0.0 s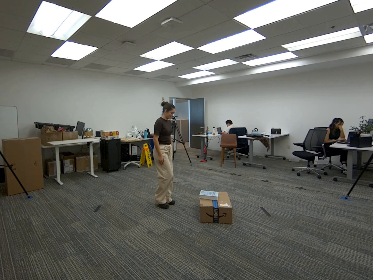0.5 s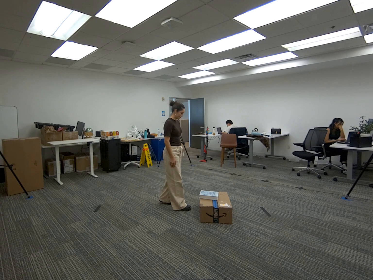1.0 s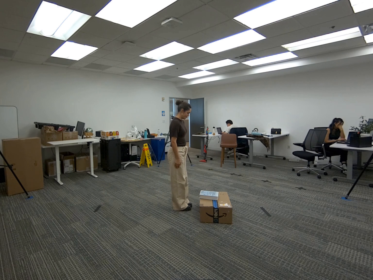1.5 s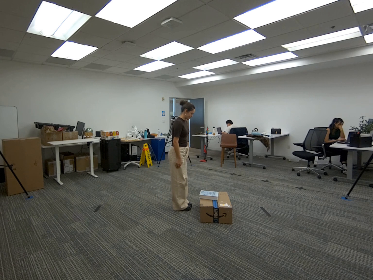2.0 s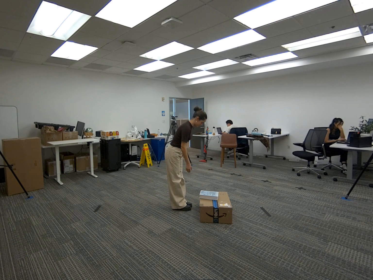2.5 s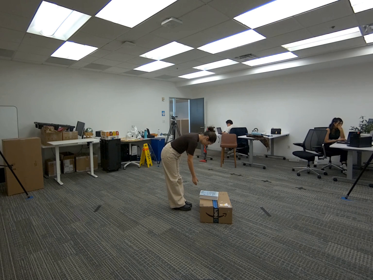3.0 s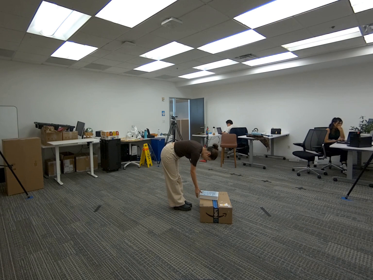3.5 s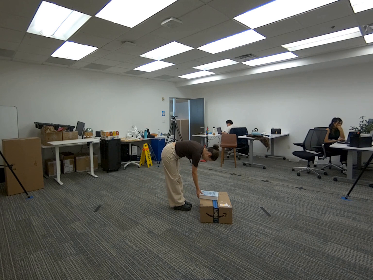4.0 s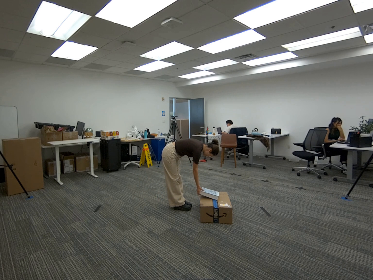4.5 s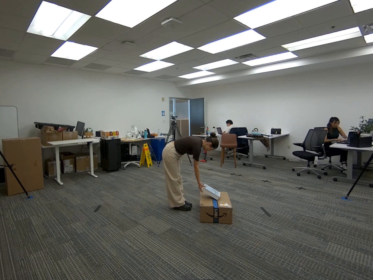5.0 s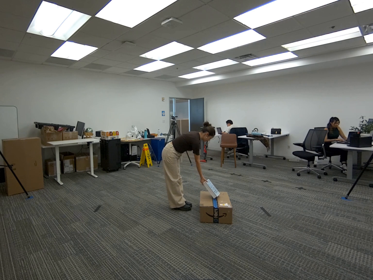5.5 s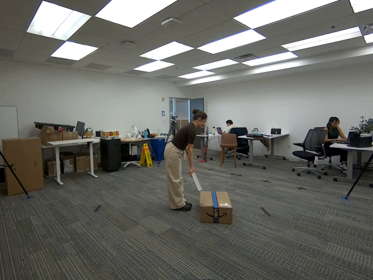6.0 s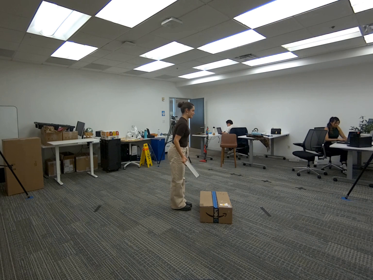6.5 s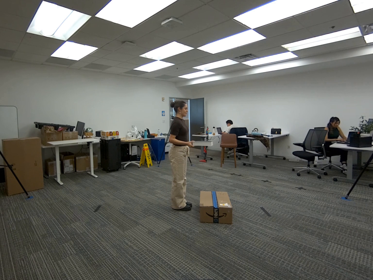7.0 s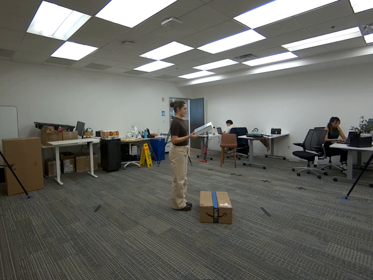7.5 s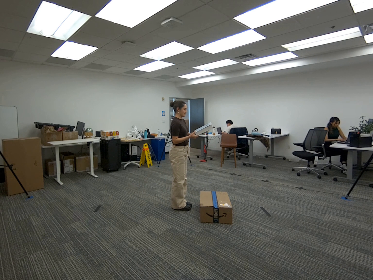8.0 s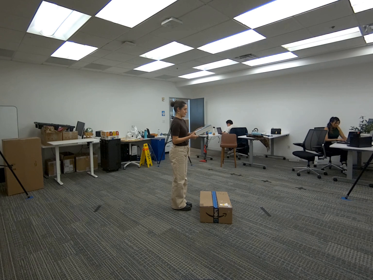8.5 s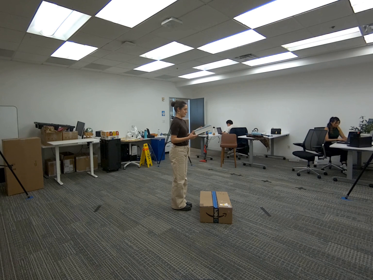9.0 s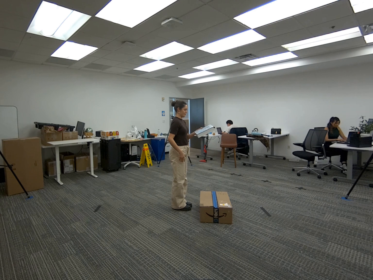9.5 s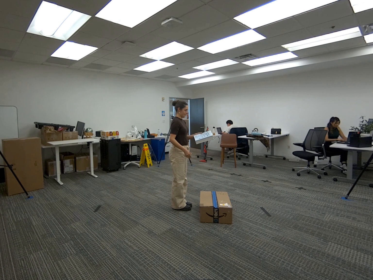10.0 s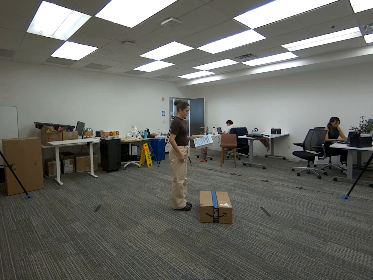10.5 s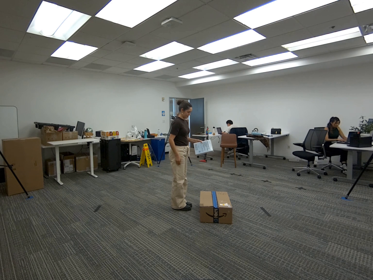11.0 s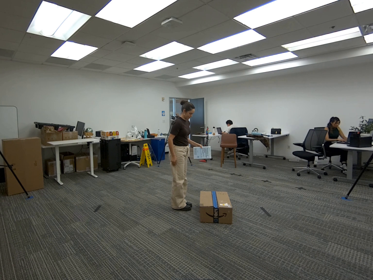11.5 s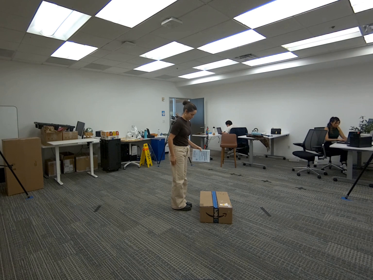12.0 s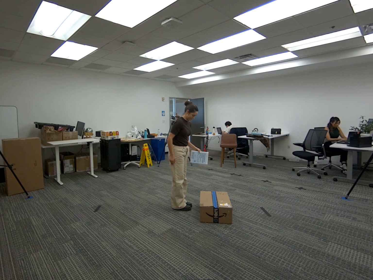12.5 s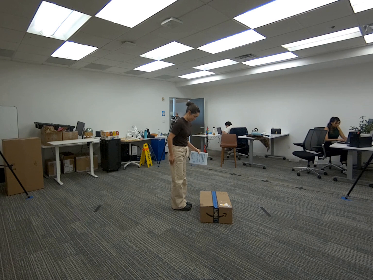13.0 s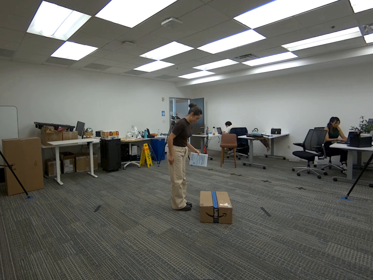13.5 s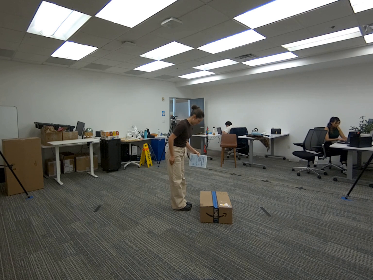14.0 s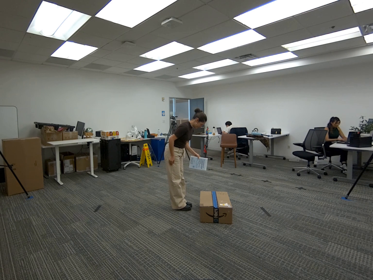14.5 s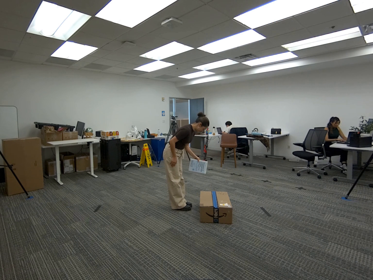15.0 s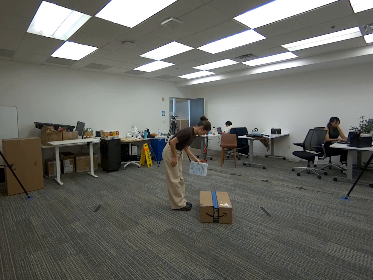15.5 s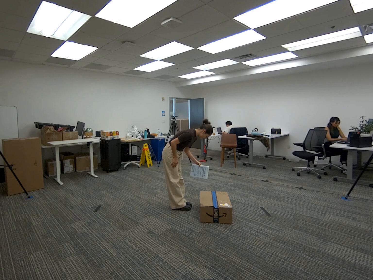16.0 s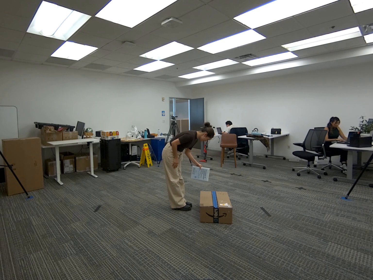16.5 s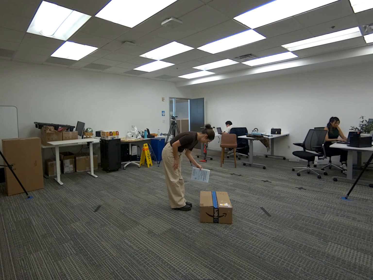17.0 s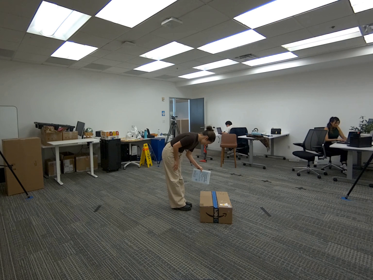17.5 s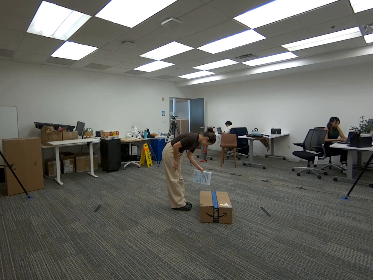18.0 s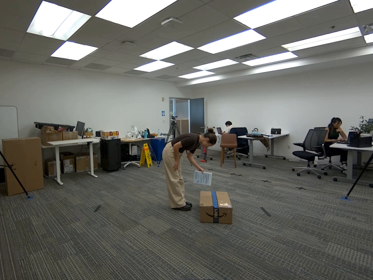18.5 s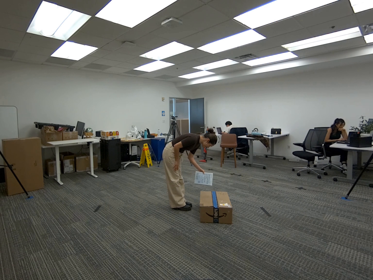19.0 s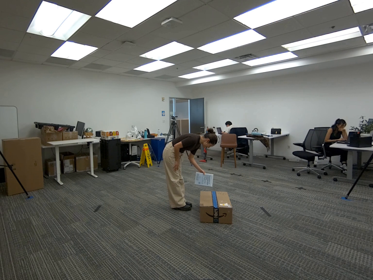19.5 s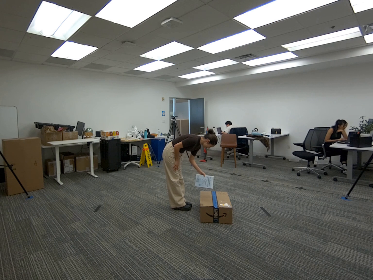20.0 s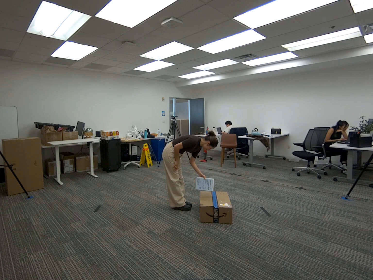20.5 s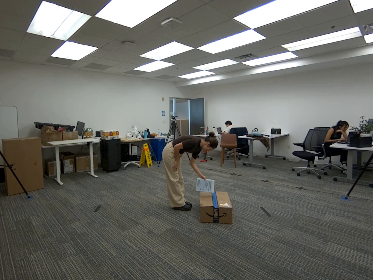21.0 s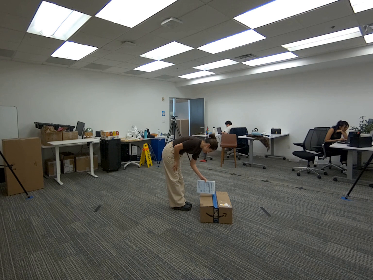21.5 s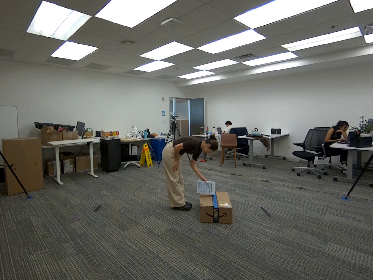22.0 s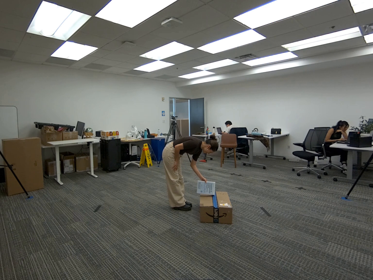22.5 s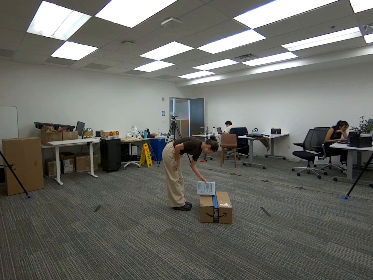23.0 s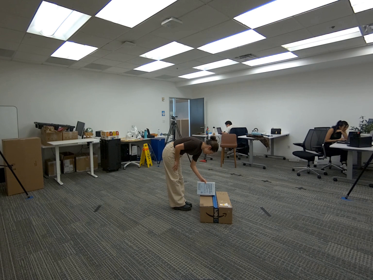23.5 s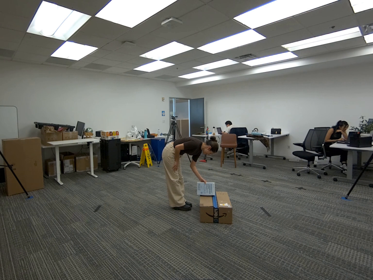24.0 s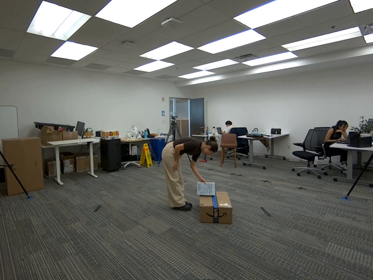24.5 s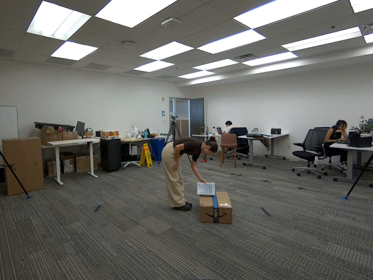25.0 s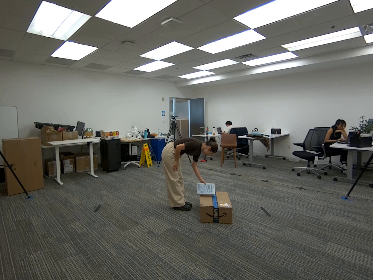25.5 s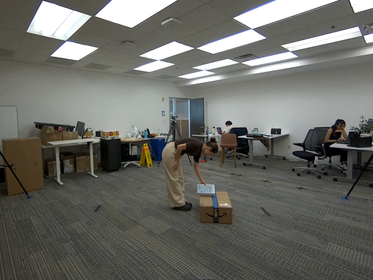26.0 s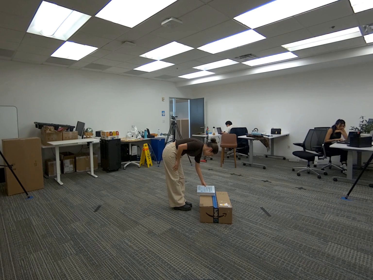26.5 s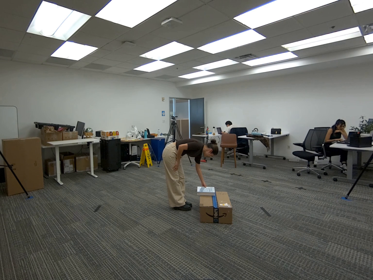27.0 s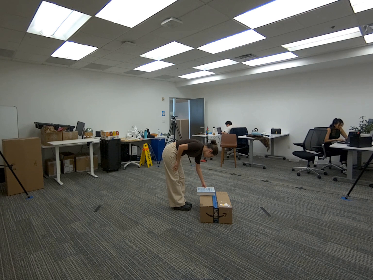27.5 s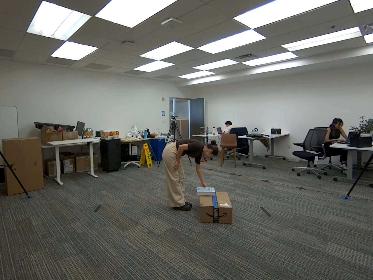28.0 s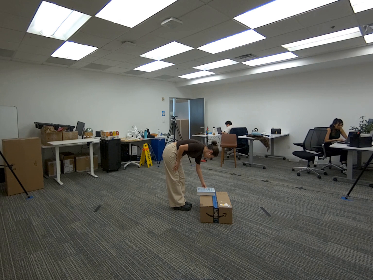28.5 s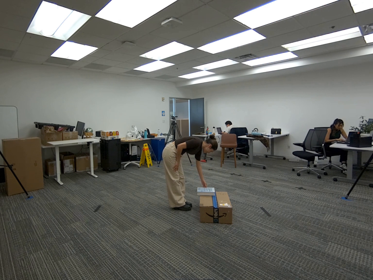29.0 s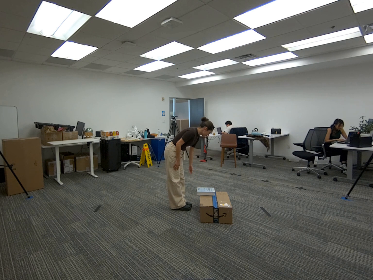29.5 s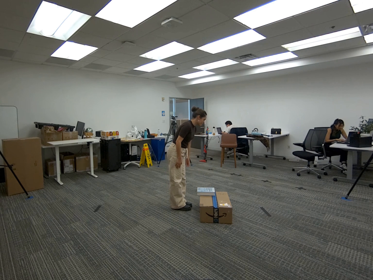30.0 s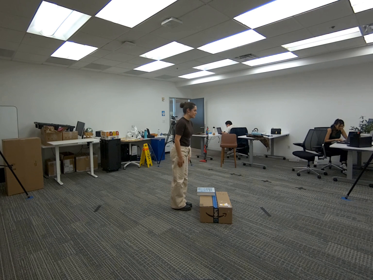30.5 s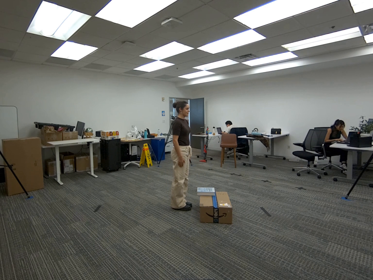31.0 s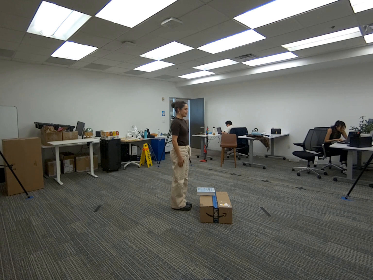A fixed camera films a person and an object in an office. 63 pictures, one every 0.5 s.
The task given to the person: Walk to the light blue book on the big brown cardboard box. Pick up the book with your right hand, transfer it to your left hand, and place it back on top of the box with your left hand.
